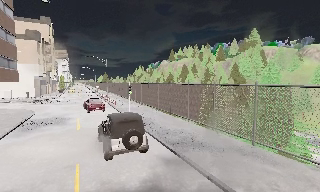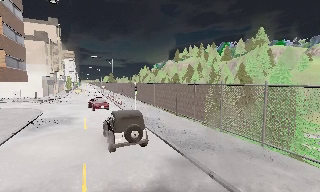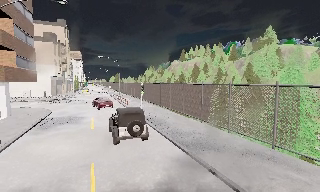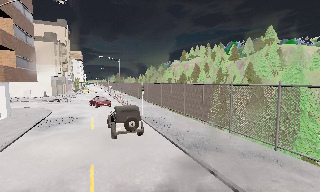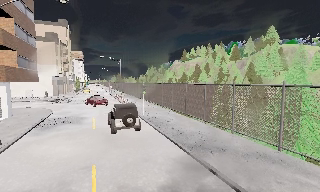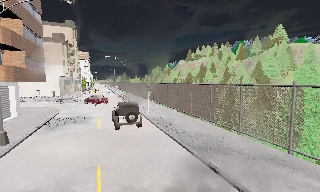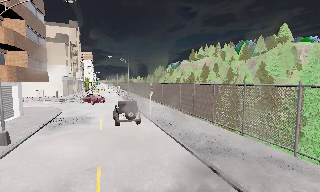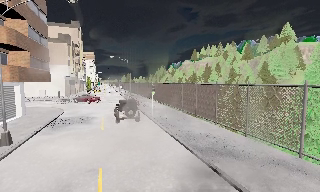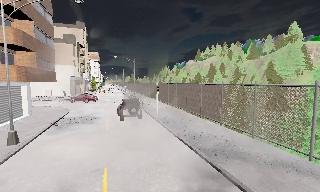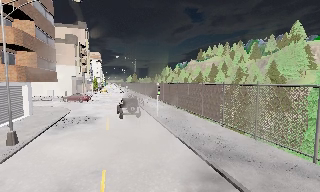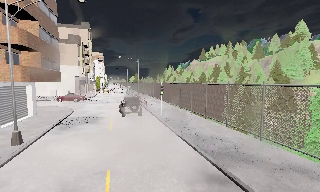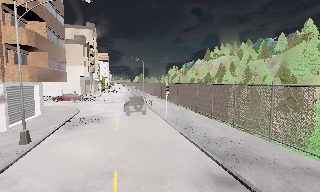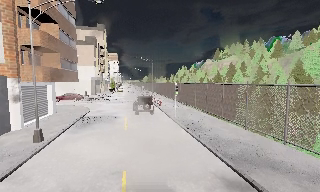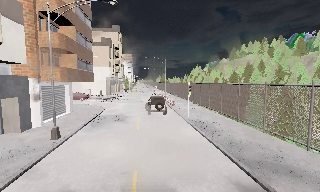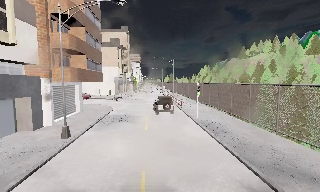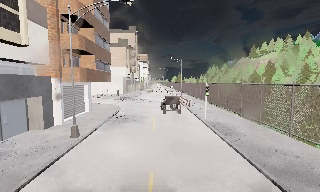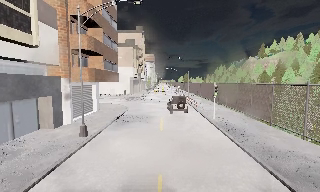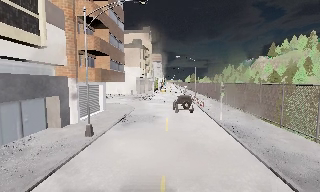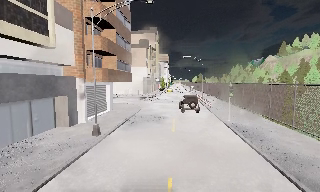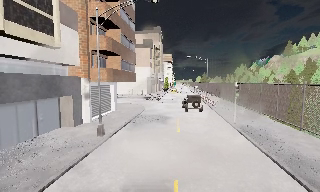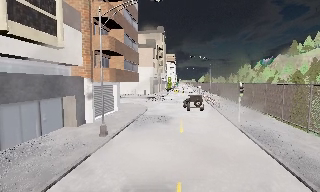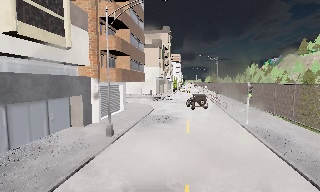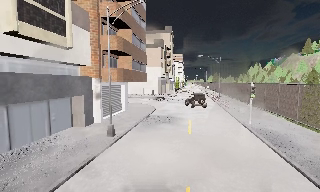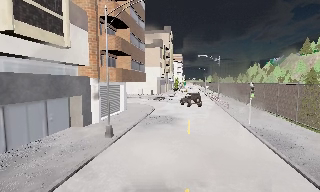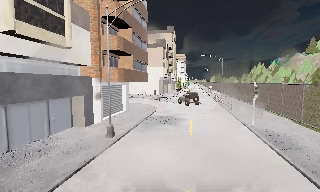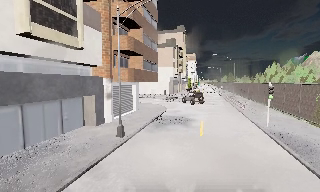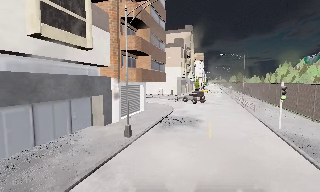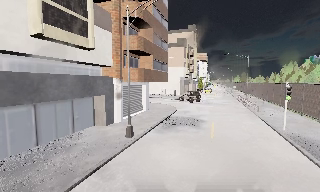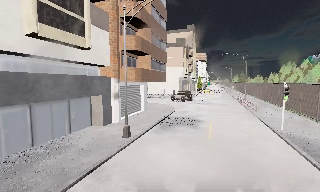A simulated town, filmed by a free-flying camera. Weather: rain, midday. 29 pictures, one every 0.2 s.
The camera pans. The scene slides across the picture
to the right.
The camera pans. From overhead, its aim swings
counterclockwise.
0.0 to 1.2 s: The camera travels forward, about 0.5 m, so what stands in front looms larger.
1.2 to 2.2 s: The camera shifts only a little, or ends up much as it began.
2.2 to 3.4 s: The scene slides to the right, as the camera pans about 20 degrees to its left. It travels forward, about 0.5 m, so what stands in front looms larger.
3.4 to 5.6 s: The scene slides to the right, as the camera pans about 15 degrees to its left. It travels forward, about 1 m, so what stands in front looms larger.
The film runs forward here.
